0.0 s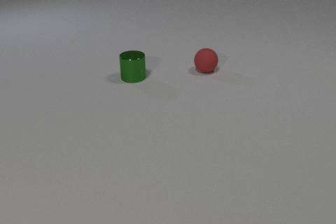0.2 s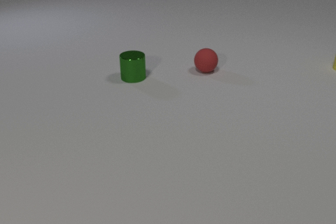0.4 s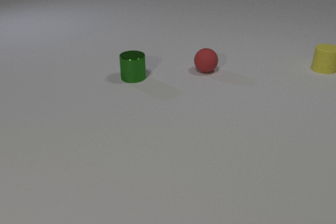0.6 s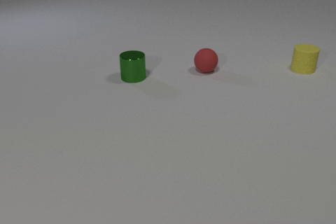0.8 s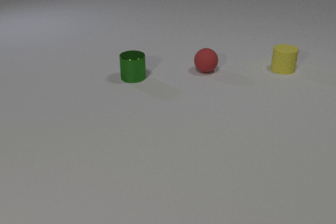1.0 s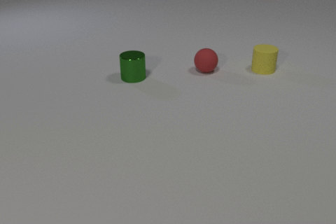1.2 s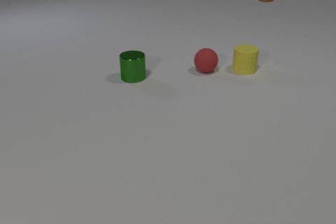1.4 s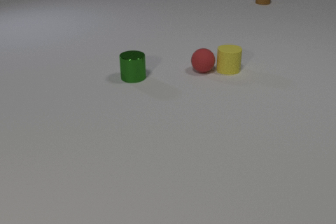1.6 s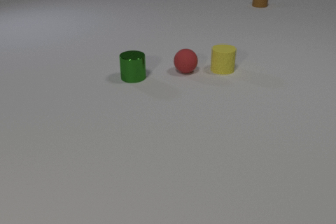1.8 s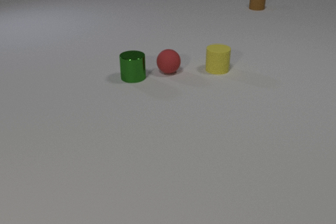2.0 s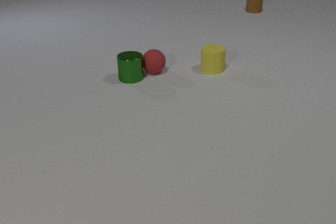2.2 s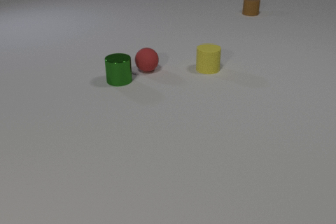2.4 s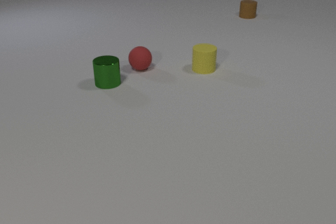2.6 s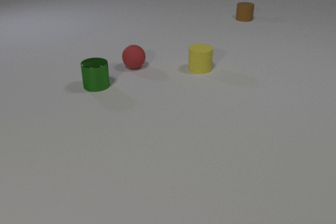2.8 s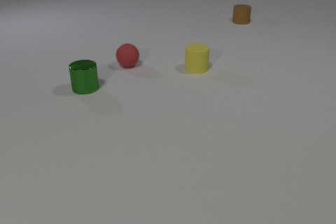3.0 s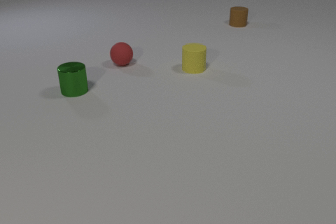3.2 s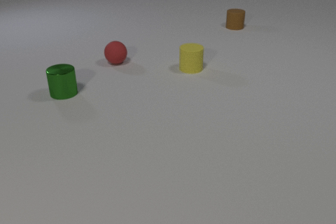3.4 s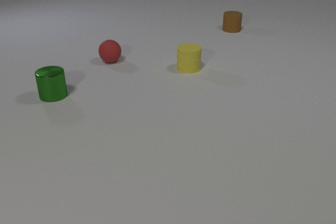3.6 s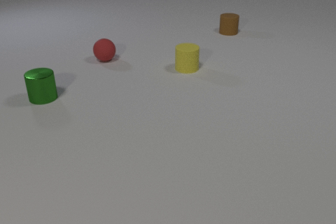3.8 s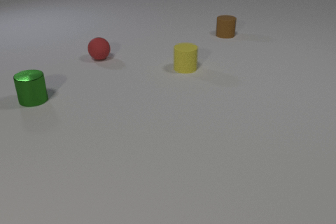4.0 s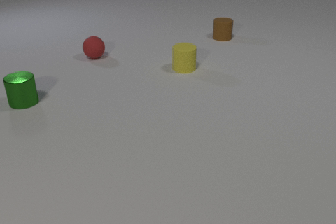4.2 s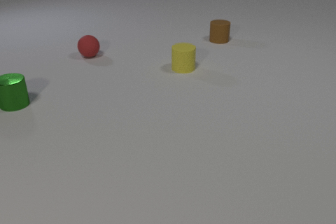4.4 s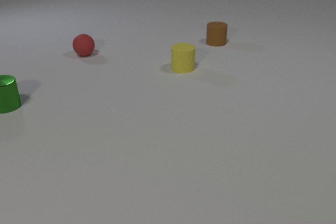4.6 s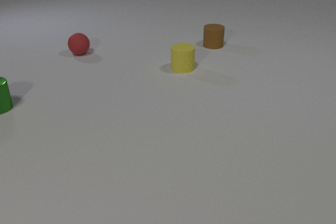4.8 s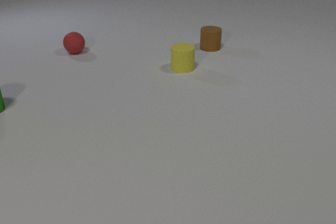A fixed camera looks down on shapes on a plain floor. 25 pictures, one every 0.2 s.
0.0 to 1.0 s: The yellow rubber cylinder comes in at the right edge, slides to the left. The brown rubber cylinder comes in at the top edge, slides toward the camera.
1.0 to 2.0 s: The yellow rubber cylinder slides to the left. The red rubber sphere rolls to the left. The brown rubber cylinder slides toward the camera. The yellow rubber cylinder and the red rubber sphere collide. The red rubber sphere and the green metal cylinder collide.
2.0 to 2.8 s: The yellow rubber cylinder slides to the left. The red rubber sphere rolls to the left and away from the camera. The brown rubber cylinder slides toward the camera. The green metal cylinder slides to the left.
2.8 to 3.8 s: The yellow rubber cylinder slides to the left. The red rubber sphere rolls to the left and away from the camera. The brown rubber cylinder slides toward the camera. The green metal cylinder slides to the left.
3.8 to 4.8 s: The red rubber sphere rolls to the left and away from the camera. The brown rubber cylinder slides toward the camera. The green metal cylinder slides to the left.
What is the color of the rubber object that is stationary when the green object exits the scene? yellow.
Are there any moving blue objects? no.
Are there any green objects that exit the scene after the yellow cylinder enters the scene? yes.
